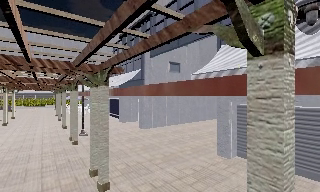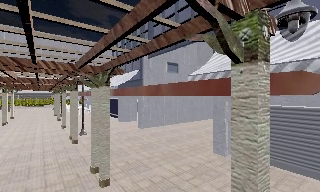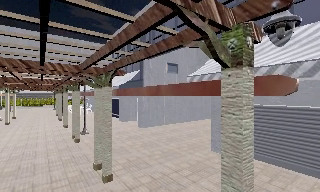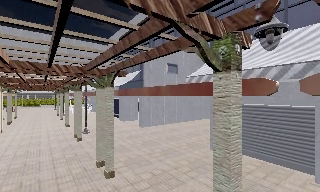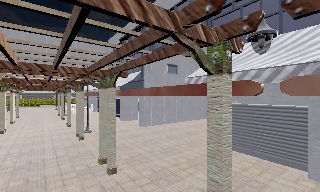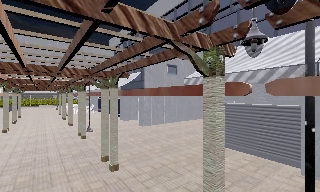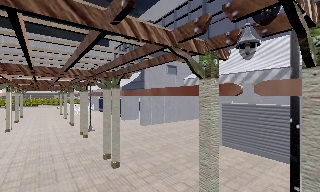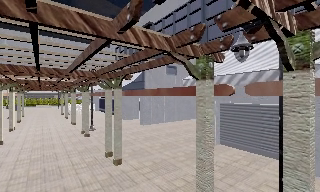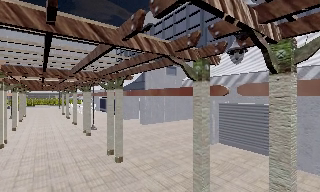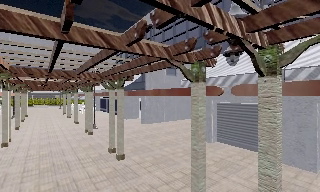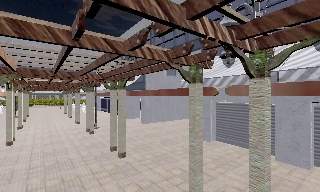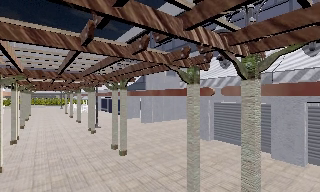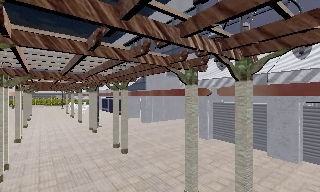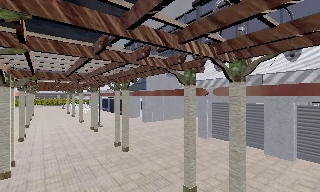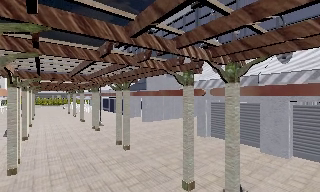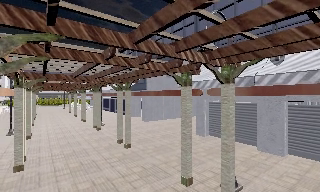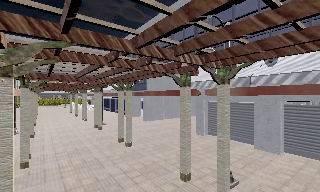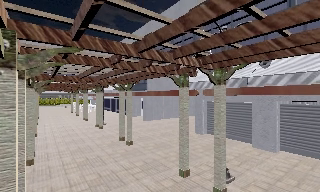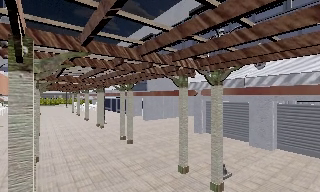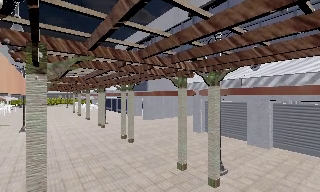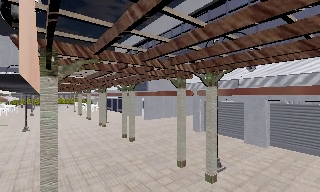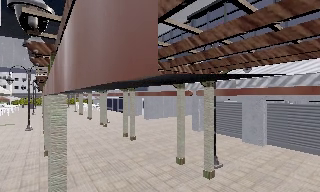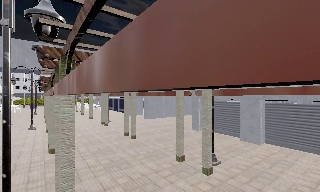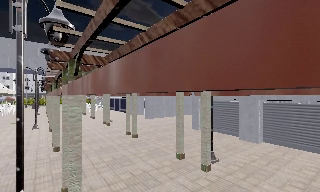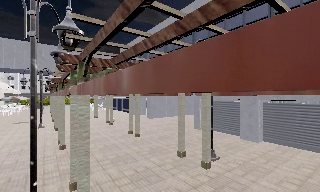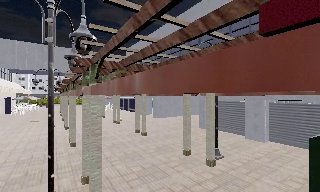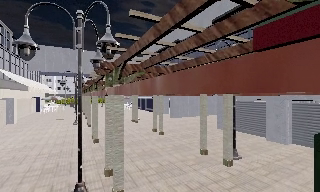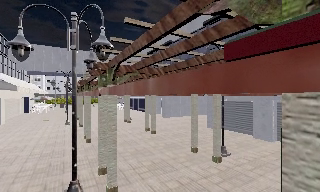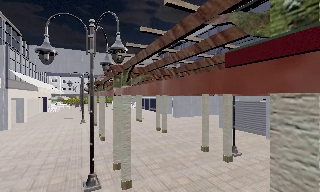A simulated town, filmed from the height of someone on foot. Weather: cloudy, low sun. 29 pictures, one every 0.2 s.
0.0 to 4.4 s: The camera travels backward, about 5 m, so what stands in front gets smaller.
4.4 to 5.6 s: The camera swings to its left by about 10 degrees, and the scene slides to the right. It travels backward, about 1.5 m, so what stands in front gets smaller.
The film runs backward here.
